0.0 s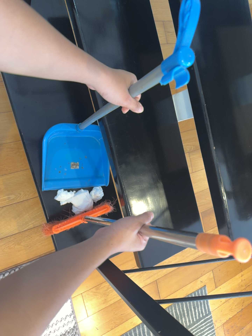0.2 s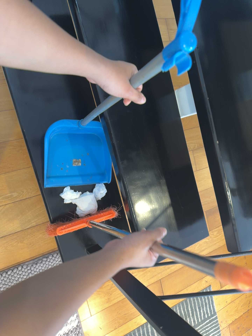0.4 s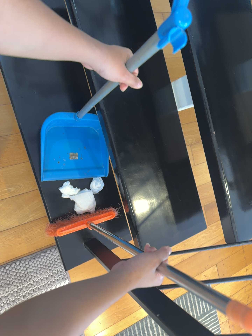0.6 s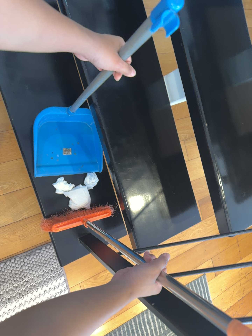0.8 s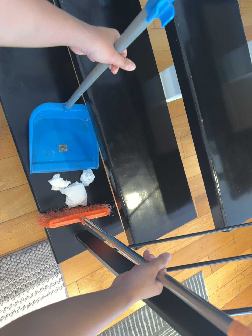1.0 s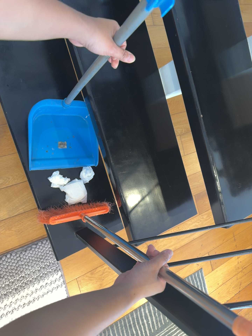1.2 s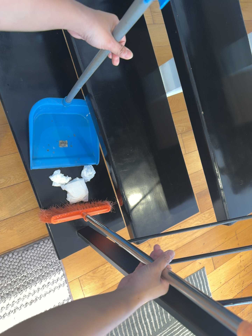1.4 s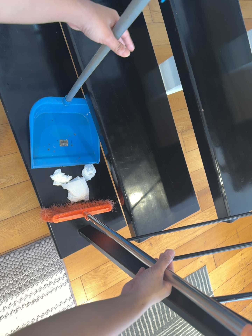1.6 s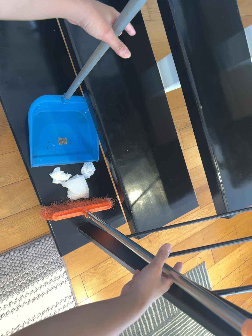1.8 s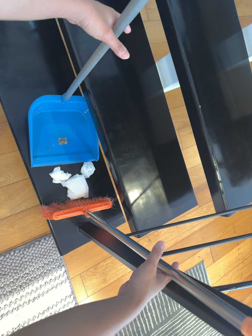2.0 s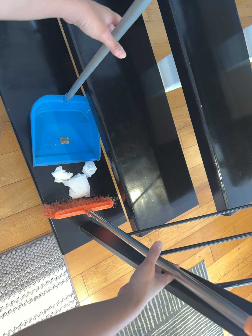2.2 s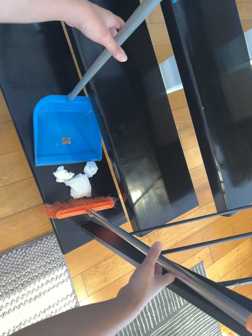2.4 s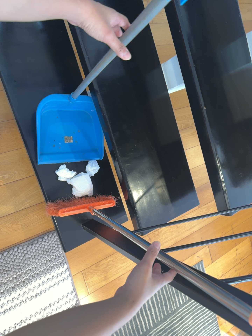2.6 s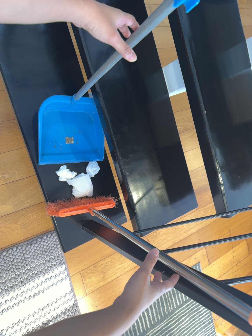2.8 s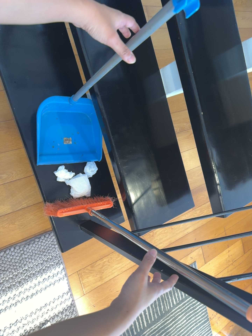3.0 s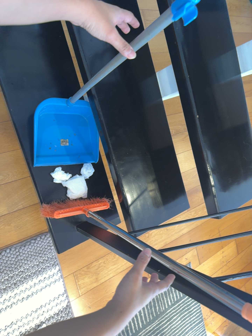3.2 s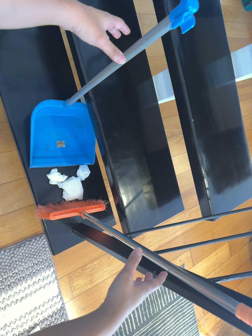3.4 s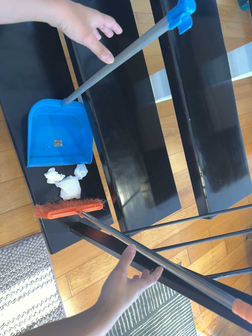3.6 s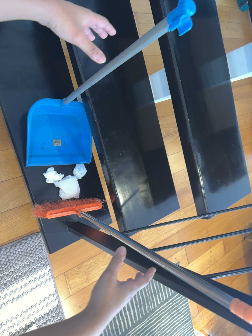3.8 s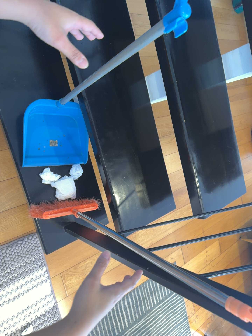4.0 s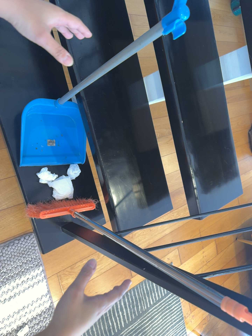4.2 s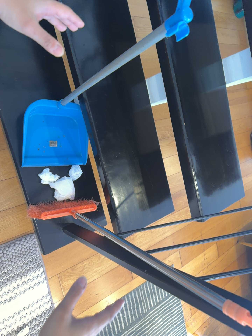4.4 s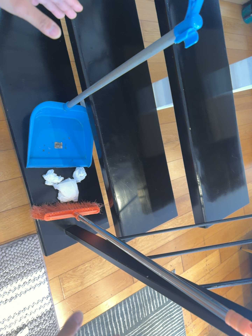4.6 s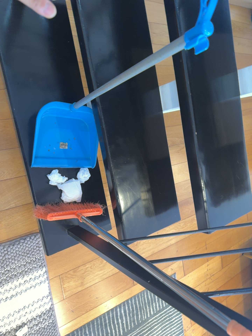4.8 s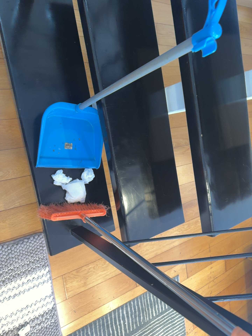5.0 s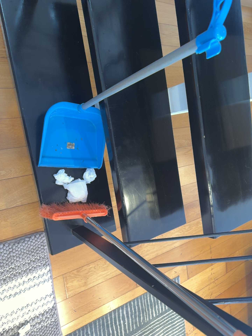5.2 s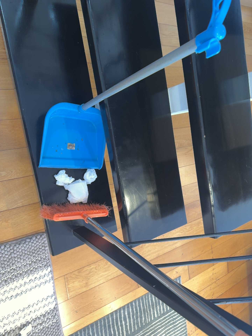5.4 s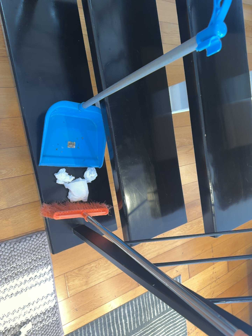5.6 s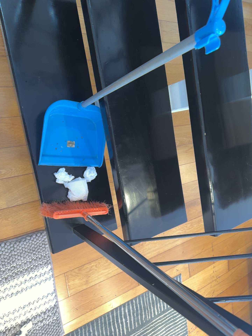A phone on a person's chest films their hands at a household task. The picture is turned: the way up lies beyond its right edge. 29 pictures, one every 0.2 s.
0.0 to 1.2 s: The camera travels toward the bottom of its view, about 9 cm, so close, fixed things drift upward.
1.2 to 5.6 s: The camera travels to its left and backward, about 10 cm.
The film runs backward here.
